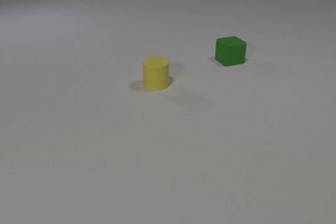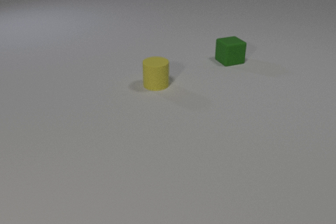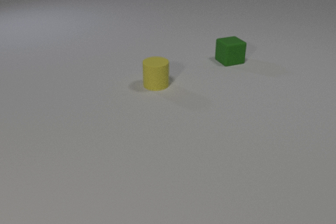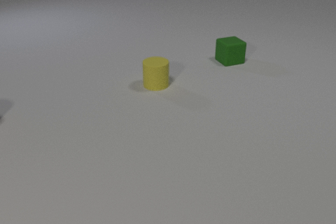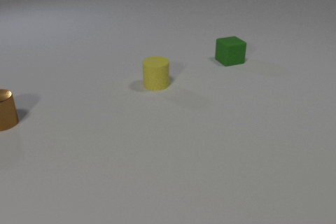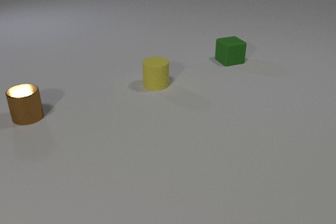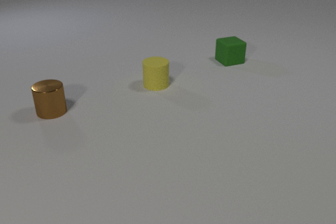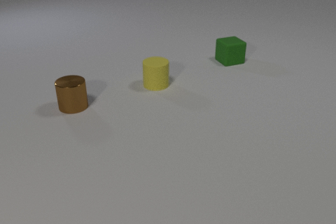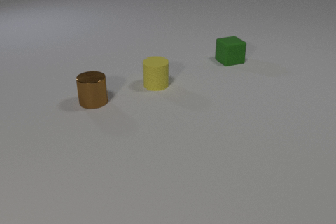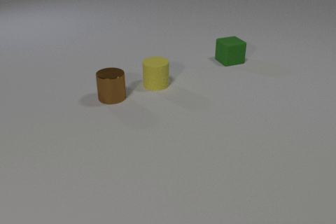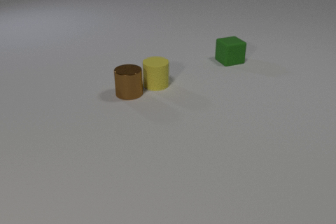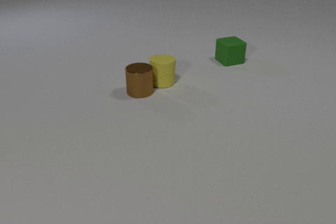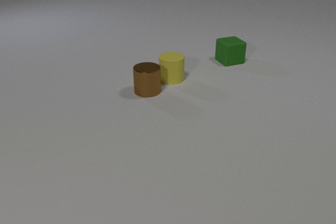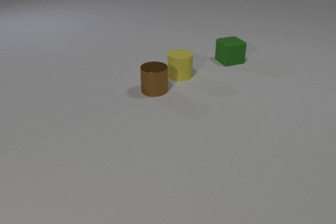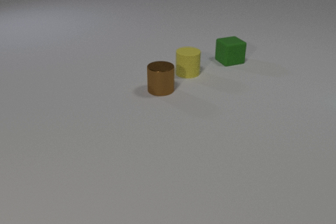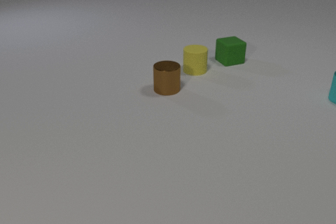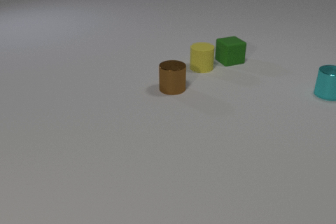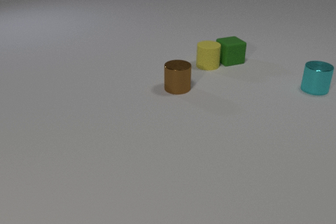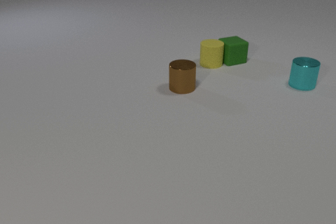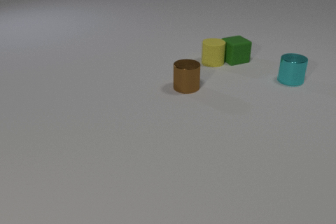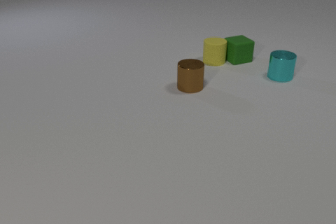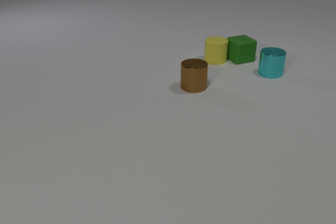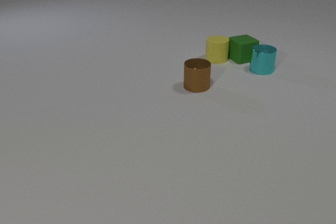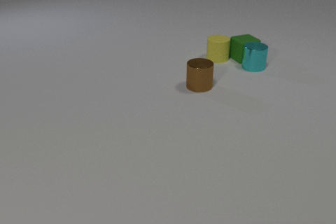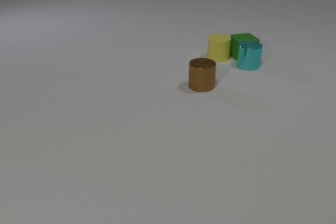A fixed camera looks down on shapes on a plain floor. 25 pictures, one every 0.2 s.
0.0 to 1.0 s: The brown metal cylinder comes in at the left edge, slides to the right.
1.0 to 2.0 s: The brown metal cylinder slides to the right.
2.0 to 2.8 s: The brown metal cylinder slides to the right. The yellow rubber cylinder slides to the right and away from the camera. The brown metal cylinder and the yellow rubber cylinder collide.
2.8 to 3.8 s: The brown metal cylinder slides to the right. The yellow rubber cylinder slides away from the camera and to the right. The green rubber cube slides to the right. The cyan metal cylinder comes in at the right edge, slides to the left and away from the camera. The yellow rubber cylinder and the green rubber cube collide.
3.8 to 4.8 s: The brown metal cylinder slides to the right. The yellow rubber cylinder slides away from the camera and to the right. The green rubber cube slides away from the camera and to the right. The cyan metal cylinder slides to the left and away from the camera. The green rubber cube and the cyan metal cylinder collide.
What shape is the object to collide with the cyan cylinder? cube.
What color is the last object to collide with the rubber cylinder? green.
What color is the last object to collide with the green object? cyan.
